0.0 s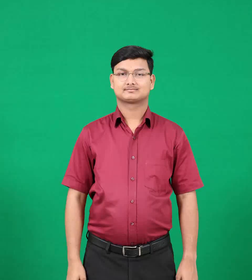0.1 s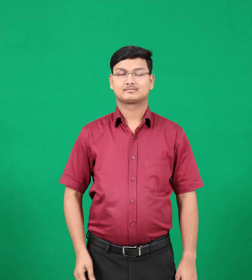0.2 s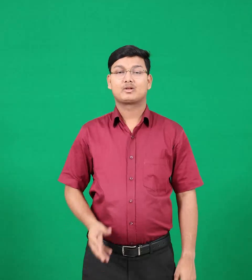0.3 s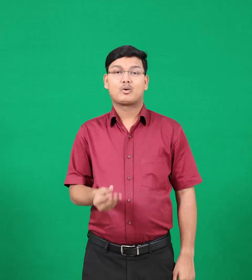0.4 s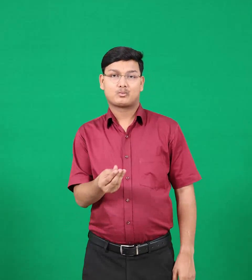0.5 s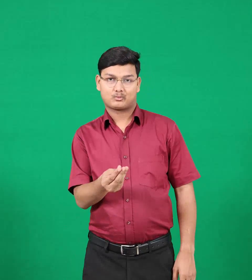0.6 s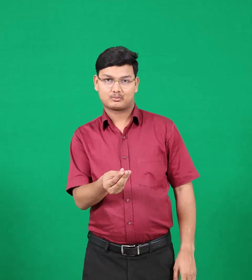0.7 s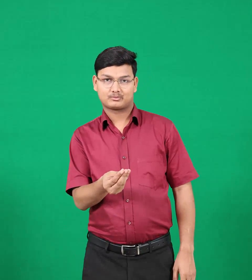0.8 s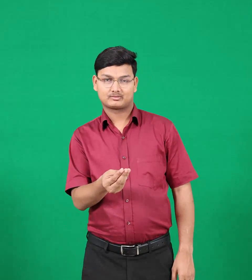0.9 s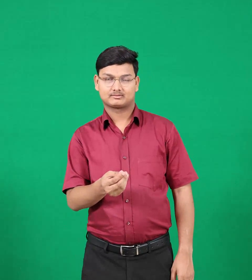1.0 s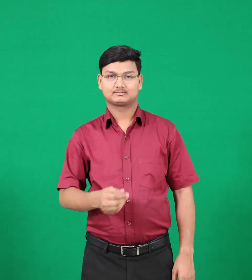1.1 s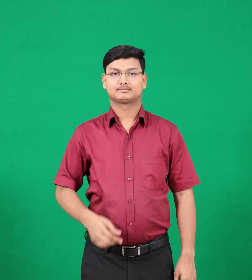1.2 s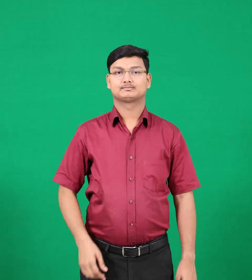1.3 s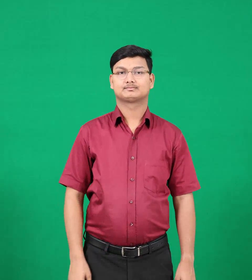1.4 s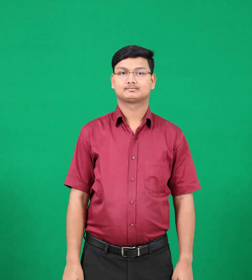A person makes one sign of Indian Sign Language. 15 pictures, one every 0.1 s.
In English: dog
